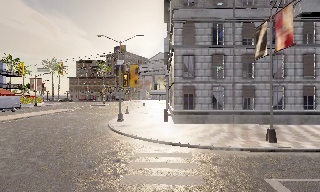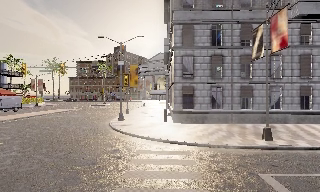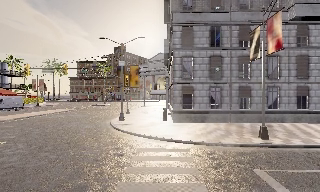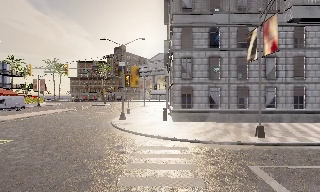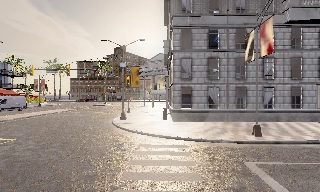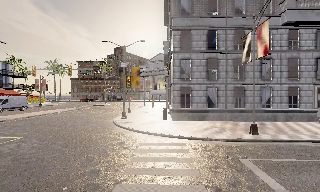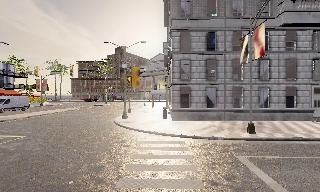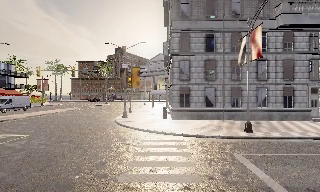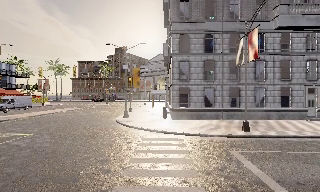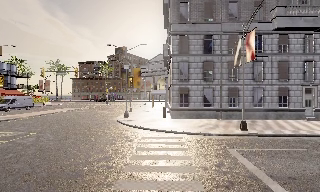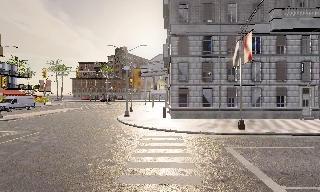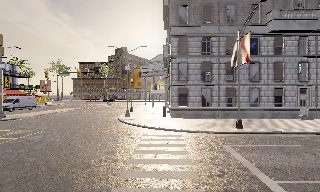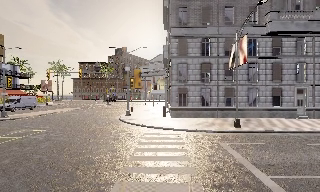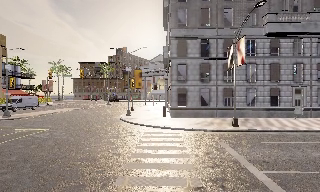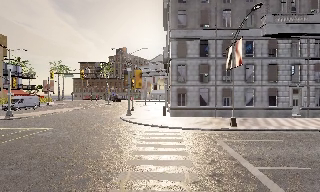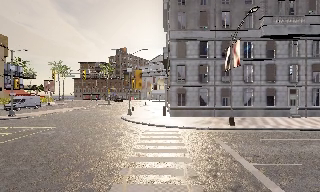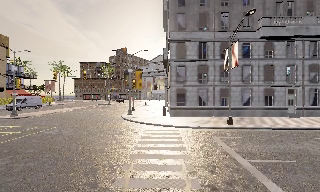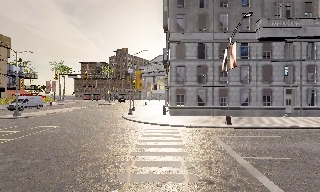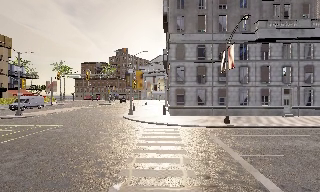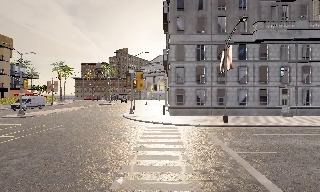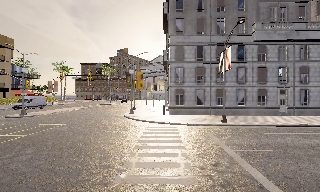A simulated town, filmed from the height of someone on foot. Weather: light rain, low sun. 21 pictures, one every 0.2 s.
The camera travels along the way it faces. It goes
backward.
0.0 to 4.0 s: The camera travels backward, about 6 m, so what stands in front gets smaller.
The film runs backward here.
